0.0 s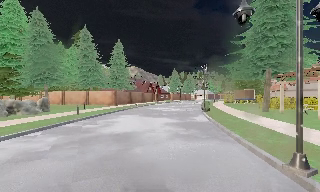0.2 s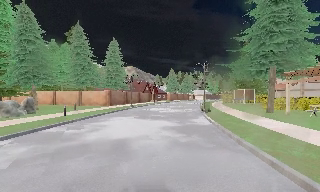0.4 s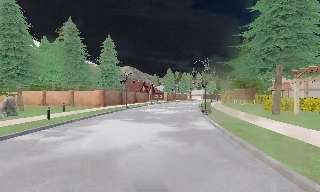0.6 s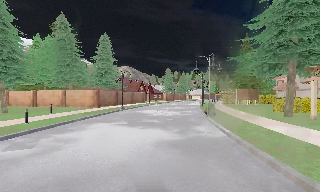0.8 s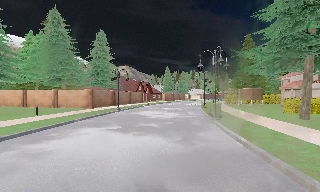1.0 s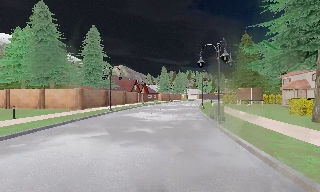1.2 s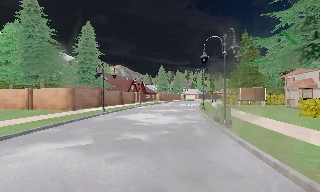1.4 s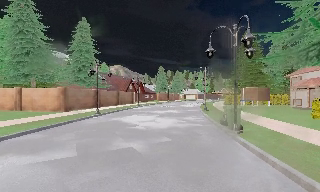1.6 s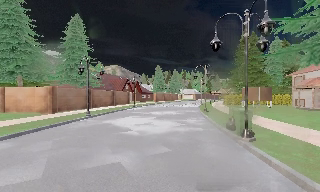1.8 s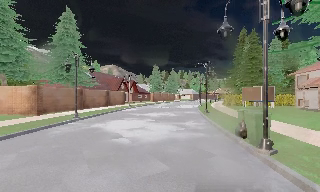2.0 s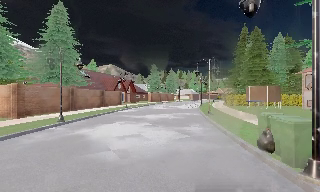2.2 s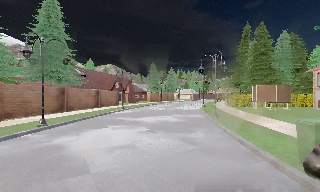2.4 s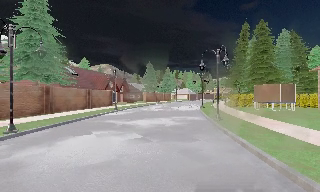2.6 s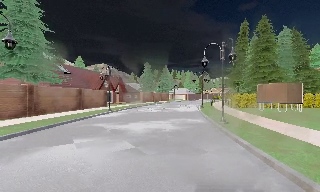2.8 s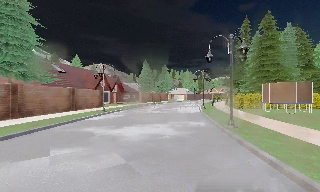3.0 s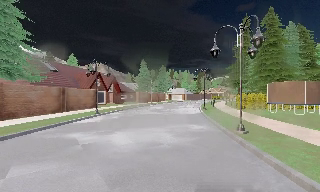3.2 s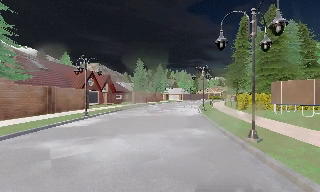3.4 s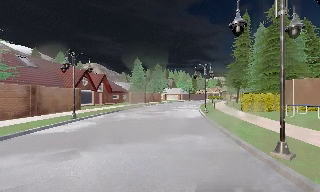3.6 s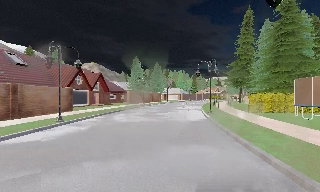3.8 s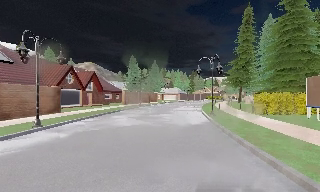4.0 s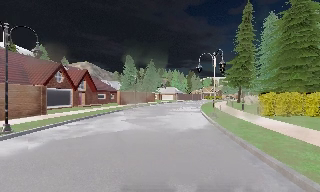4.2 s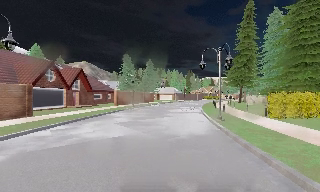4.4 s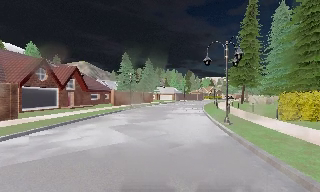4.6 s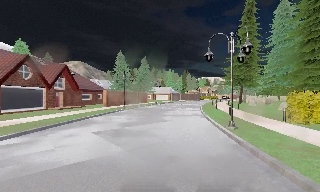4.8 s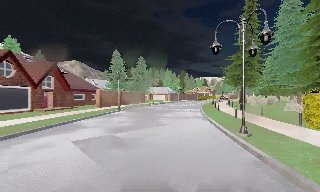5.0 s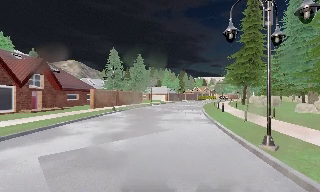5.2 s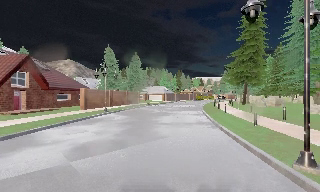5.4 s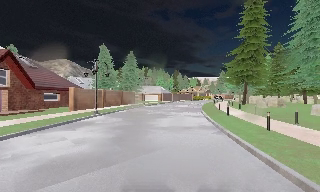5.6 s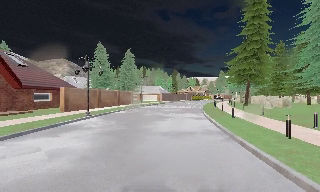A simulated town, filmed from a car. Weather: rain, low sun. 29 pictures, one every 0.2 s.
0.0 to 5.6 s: The scene slides to the left, as the camera pans about 20 degrees to its right. It travels forward, about 40 m, so what stands in front looms larger.
The film runs forward here.
